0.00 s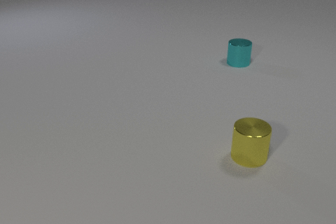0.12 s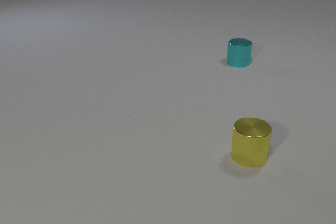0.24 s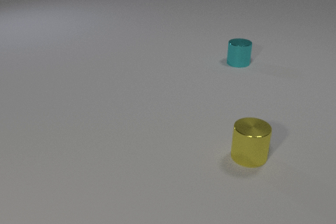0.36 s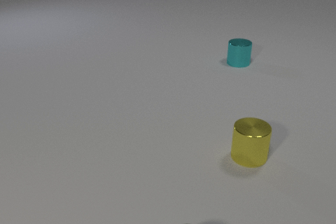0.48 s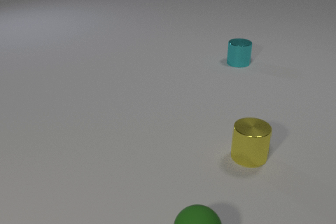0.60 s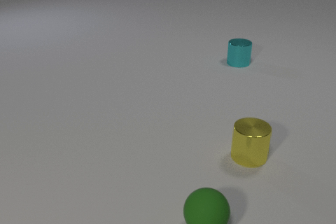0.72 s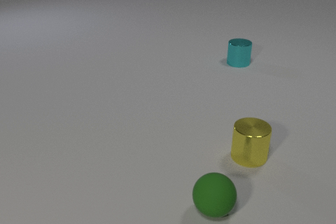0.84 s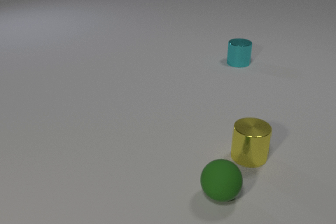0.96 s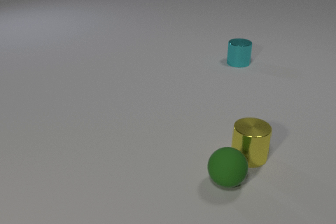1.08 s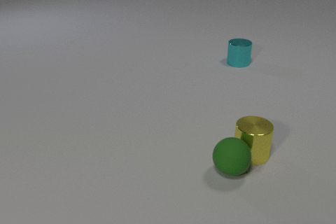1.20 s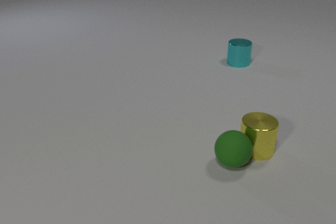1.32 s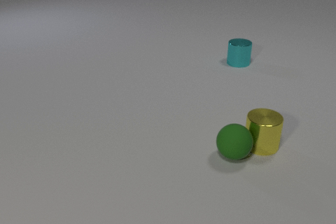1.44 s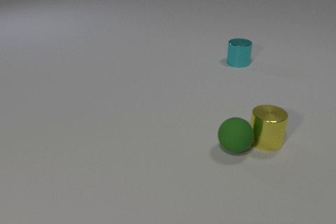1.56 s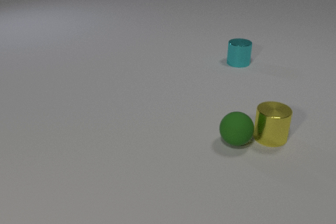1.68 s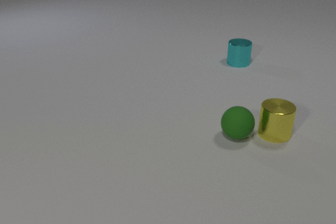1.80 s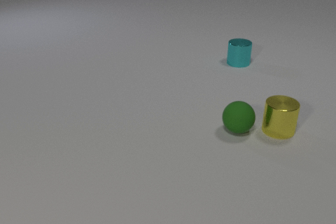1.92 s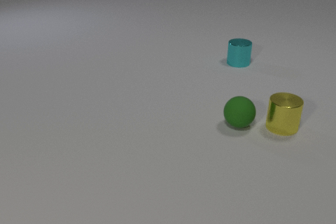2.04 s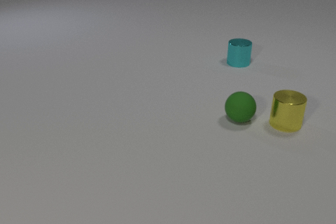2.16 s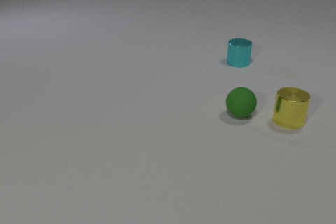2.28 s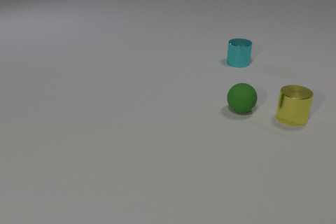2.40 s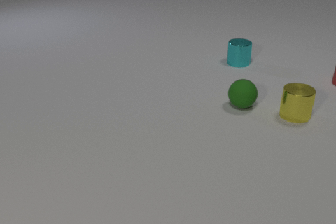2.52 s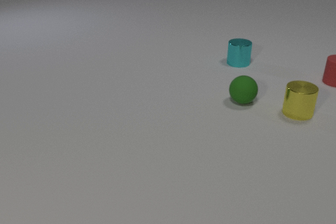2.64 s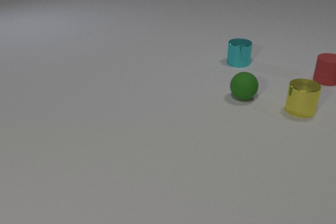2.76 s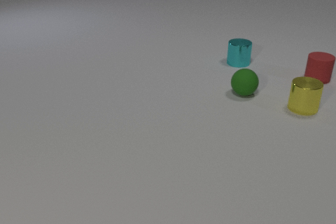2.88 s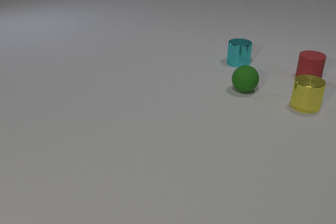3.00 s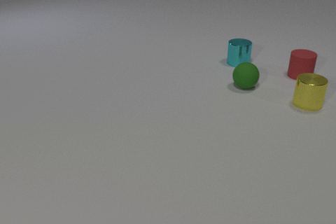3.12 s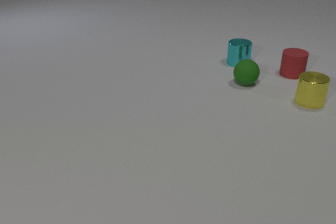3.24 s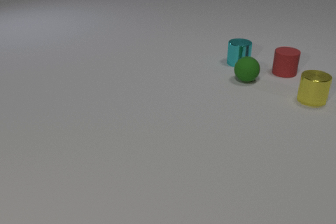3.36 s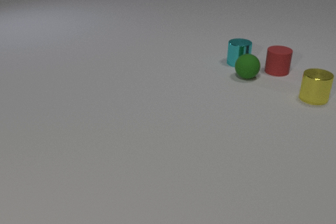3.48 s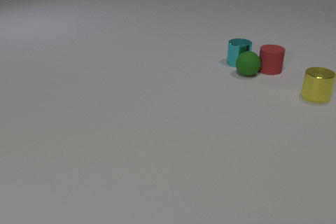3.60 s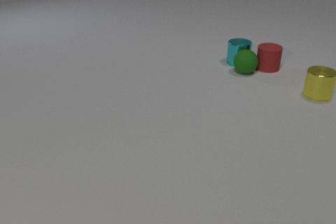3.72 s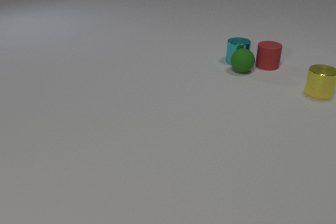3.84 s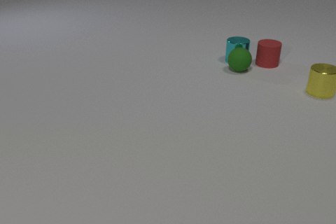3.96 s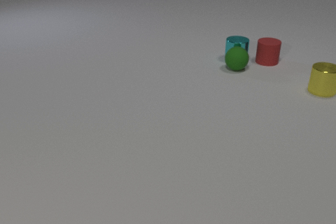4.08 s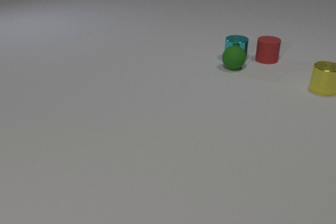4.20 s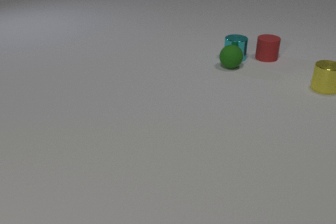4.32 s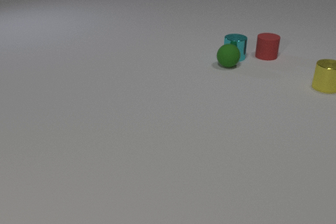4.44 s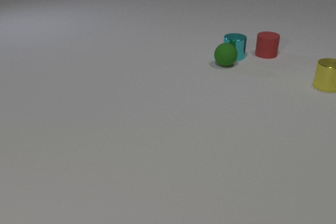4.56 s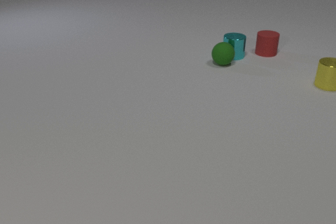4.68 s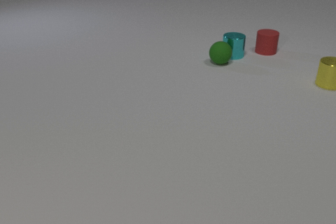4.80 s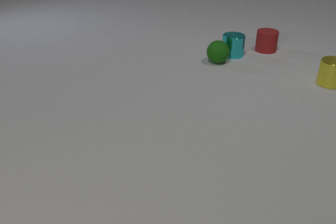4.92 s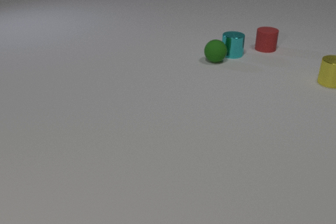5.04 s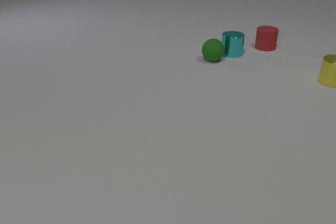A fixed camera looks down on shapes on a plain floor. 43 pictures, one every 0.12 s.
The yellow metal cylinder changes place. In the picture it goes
away from the camera.
The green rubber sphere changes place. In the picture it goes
away from the camera.
0.00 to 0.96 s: The green rubber sphere comes in at the bottom edge, rolls away from the camera.
0.96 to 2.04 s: The green rubber sphere rolls away from the camera. The yellow metal cylinder slides away from the camera and to the right. The green rubber sphere and the yellow metal cylinder collide.
2.04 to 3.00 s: The green rubber sphere rolls away from the camera. The yellow metal cylinder slides away from the camera. The red rubber cylinder comes in at the right edge, slides to the left.
3.00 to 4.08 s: The green rubber sphere rolls away from the camera. The yellow metal cylinder slides away from the camera. The red rubber cylinder slides to the left and away from the camera. The cyan metal cylinder slides away from the camera. The green rubber sphere and the red rubber cylinder collide. The green rubber sphere and the cyan metal cylinder collide.
4.08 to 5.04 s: The green rubber sphere rolls to the left and away from the camera. The yellow metal cylinder slides away from the camera. The red rubber cylinder slides away from the camera. The cyan metal cylinder slides away from the camera.
How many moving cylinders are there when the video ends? 3.
What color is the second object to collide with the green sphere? red.
Are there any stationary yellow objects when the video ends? no.
